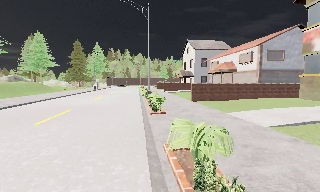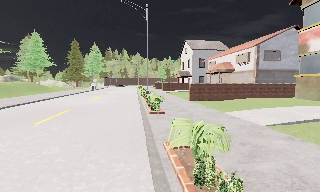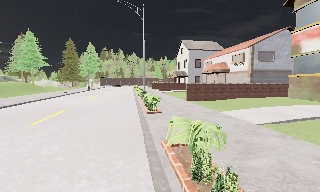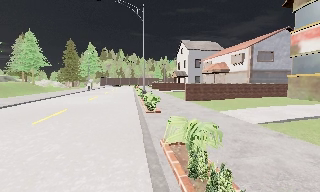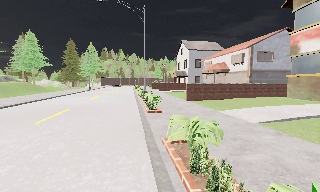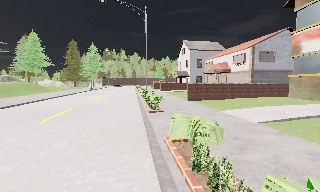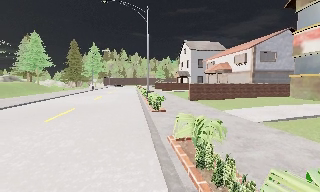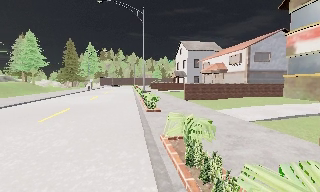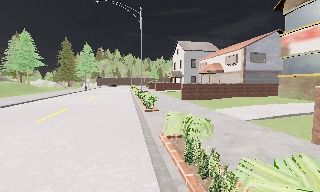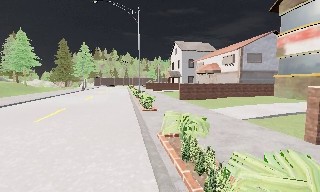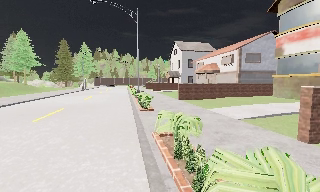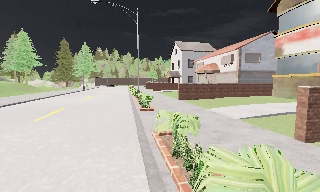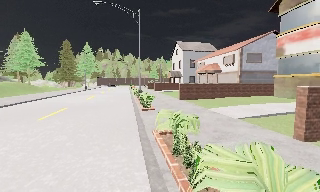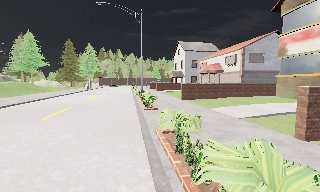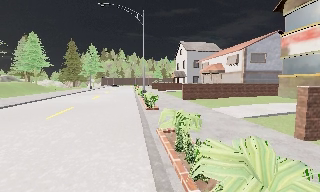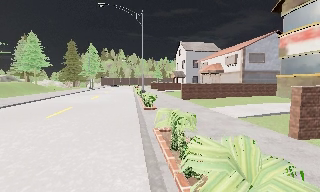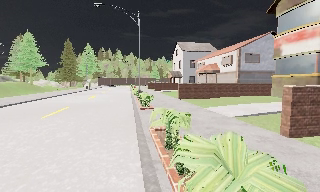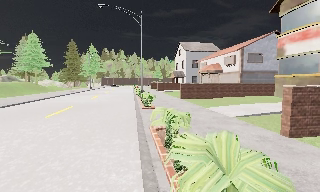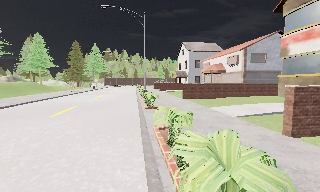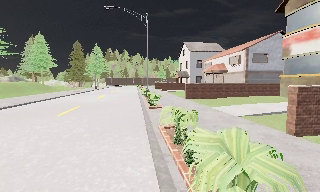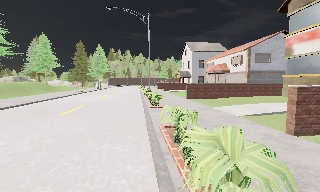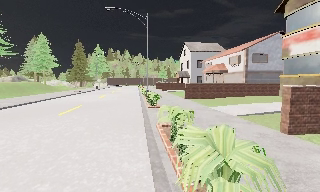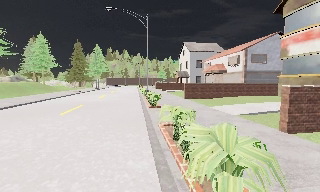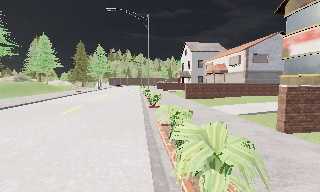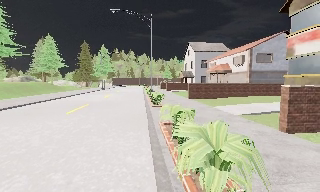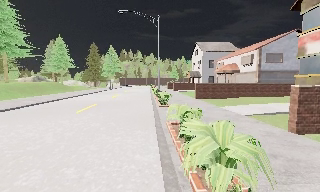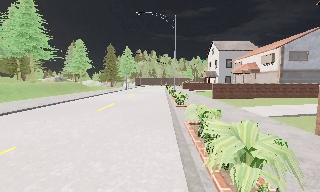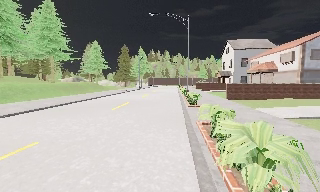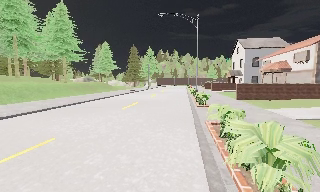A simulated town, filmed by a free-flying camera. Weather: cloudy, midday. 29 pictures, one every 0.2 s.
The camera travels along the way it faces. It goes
backward.
0.0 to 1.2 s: The camera travels backward, about 0.5 m, so what stands in front gets smaller.
1.2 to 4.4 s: The camera travels backward, about 1.5 m, so what stands in front gets smaller.
4.4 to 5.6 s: The camera pans to its left, which is counterclockwise from overhead, by about 15 degrees.
The film runs backward here.
